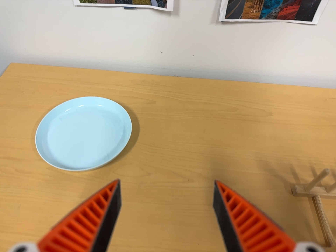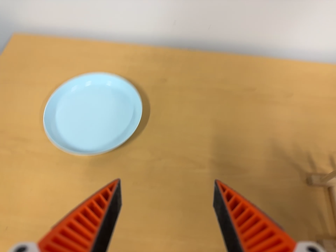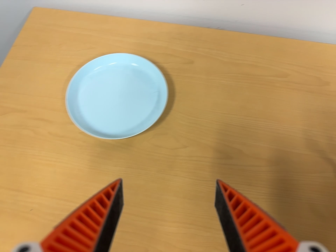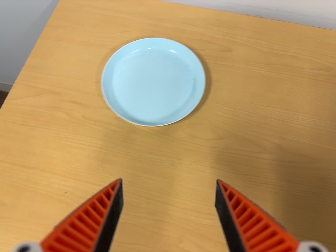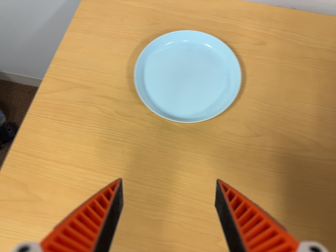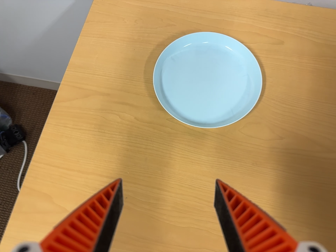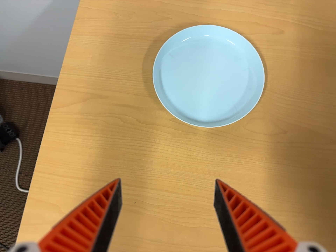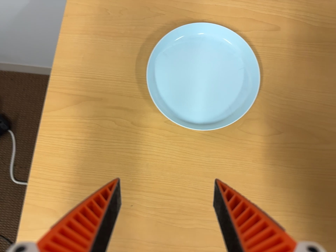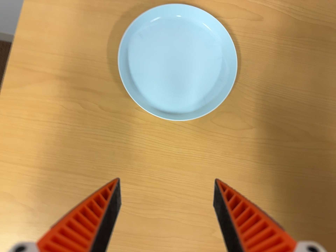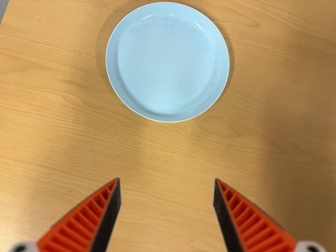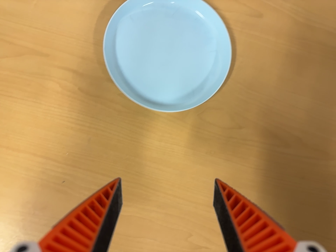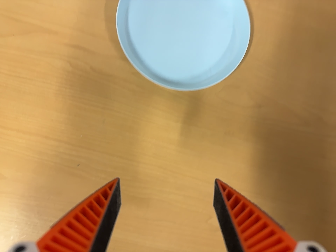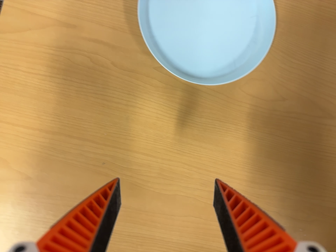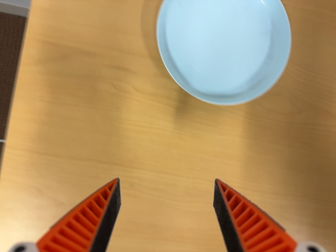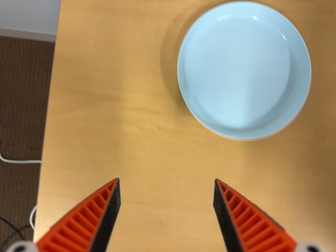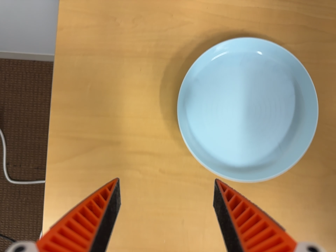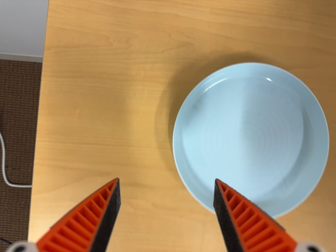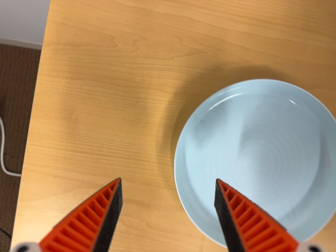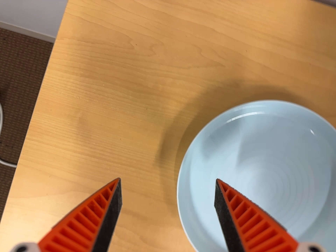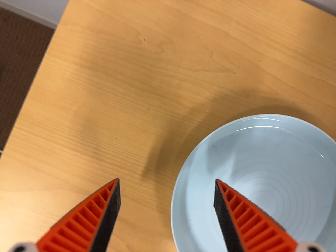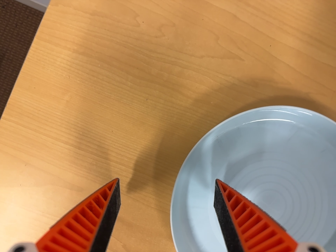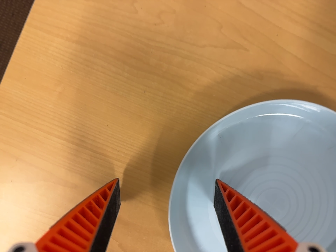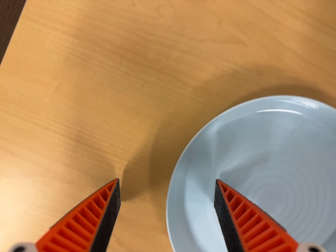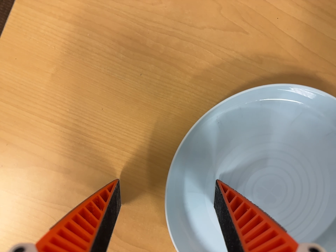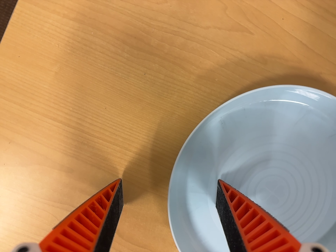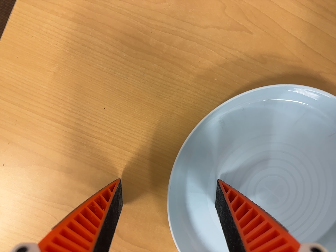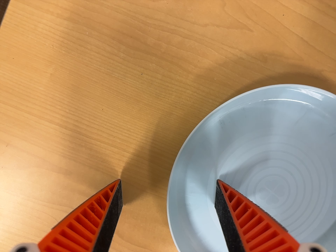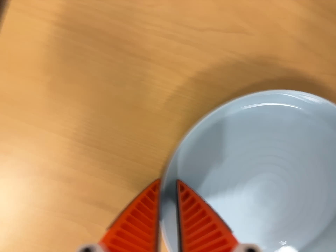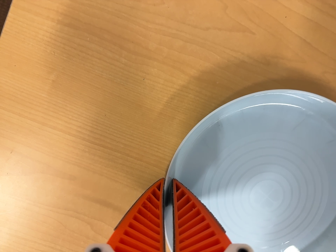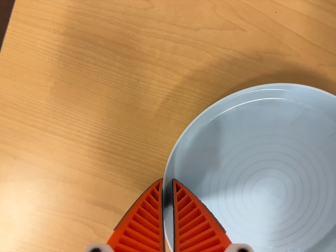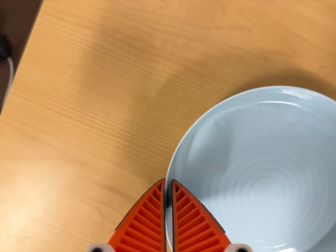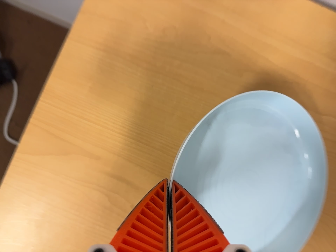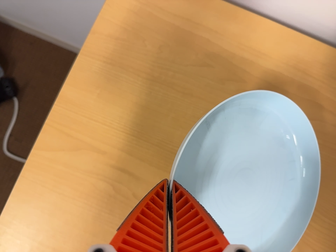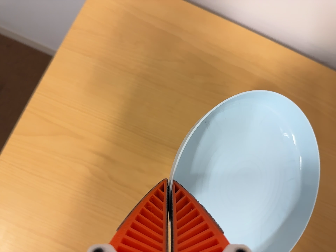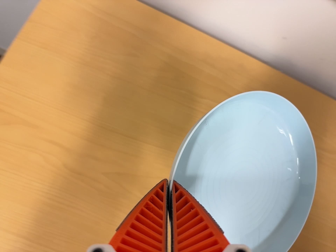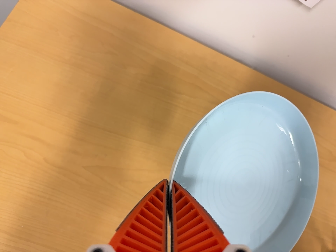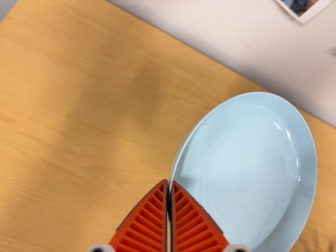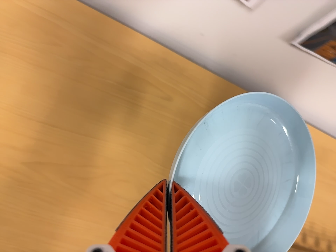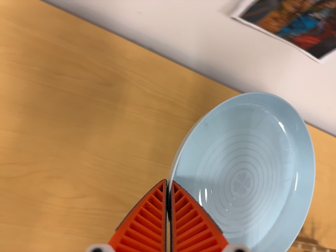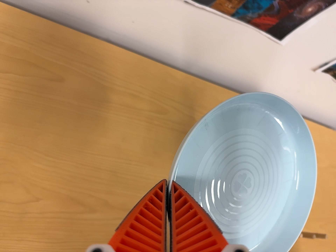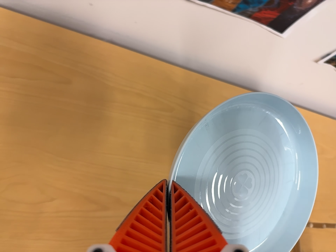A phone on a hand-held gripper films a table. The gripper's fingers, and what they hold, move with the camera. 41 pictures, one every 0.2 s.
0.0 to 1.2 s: The camera travels to its left, toward the top of its view and forward, about 24 cm, so close, fixed things drift to the right. Its aim tips toward the bottom of its view by about 25 degrees.
1.2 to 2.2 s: The camera travels forward, about 6 cm, so what stands in front looms larger. Its aim tips toward the bottom of its view by about 10 degrees, and the scene shifts upward.
2.2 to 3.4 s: The camera travels toward the top of its view, about 24 cm, so close, fixed things drift downward.
3.4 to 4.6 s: The camera travels forward, about 7 cm, so what stands in front looms larger. It rolls about its line of sight by about 15 degrees, and the scene rotates clockwise.
4.6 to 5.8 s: The camera shifts only a little, or ends up much as it began.
5.8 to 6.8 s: The camera pans to its right by about 15 degrees. It travels backward and toward the bottom of its view, about 22 cm, so what stands in front gets smaller. Its aim tips toward the top of its view by about 20 degrees.
6.8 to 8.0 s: The camera pans to its right by about 20 degrees. It travels to its right, about 16 cm, so close, fixed things drift to the left. It rolls about its line of sight by about 10 degrees, and the scene rotates counterclockwise.
The film runs forward here.
